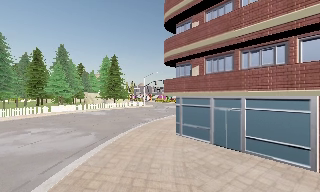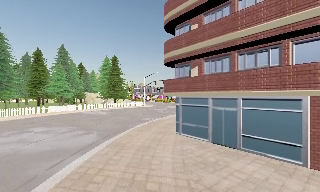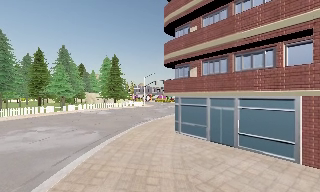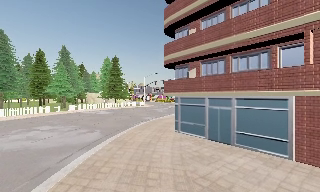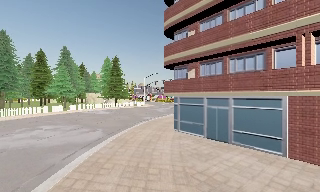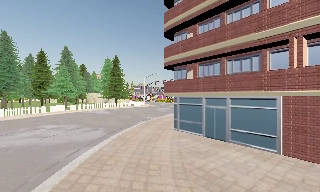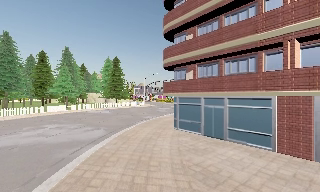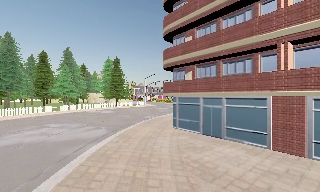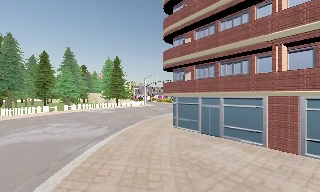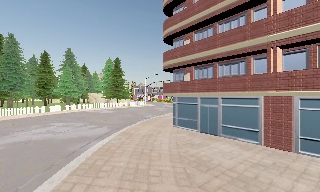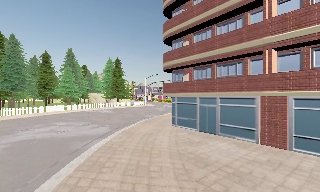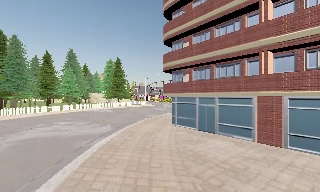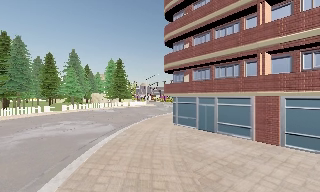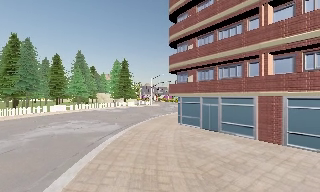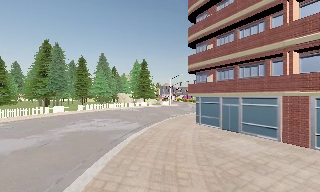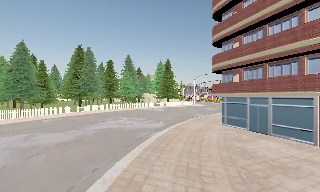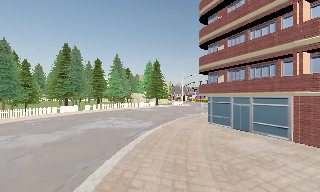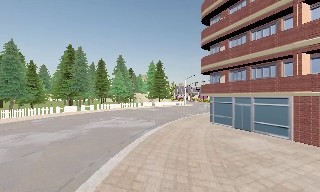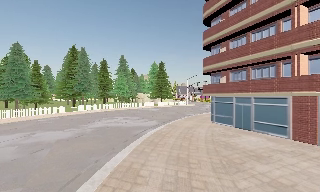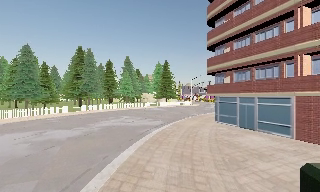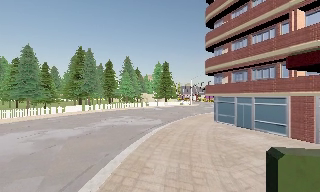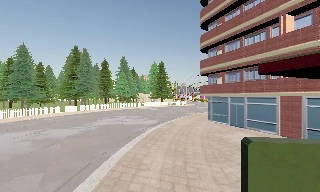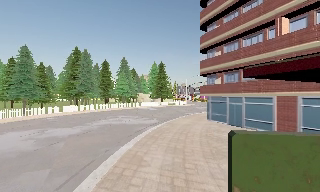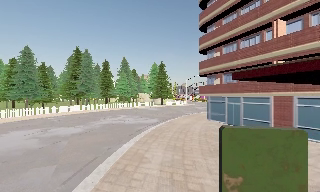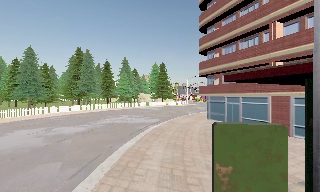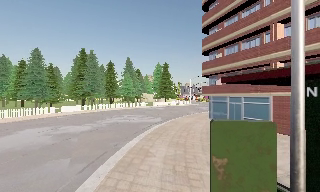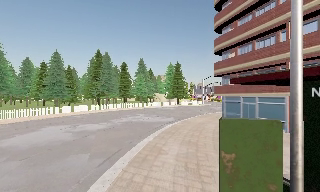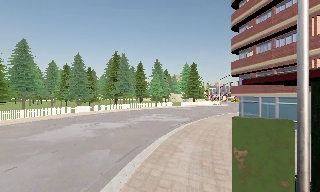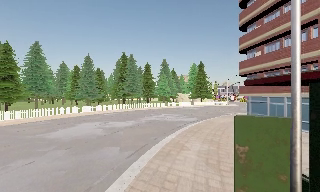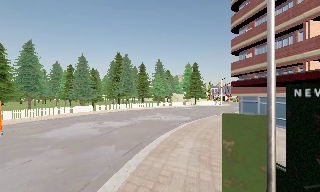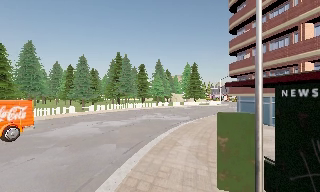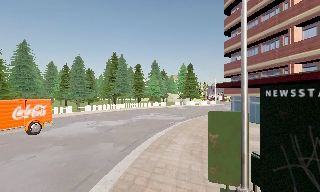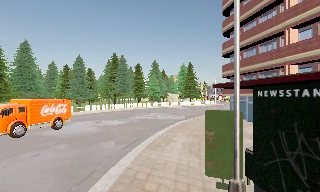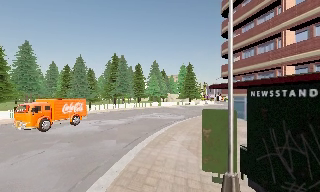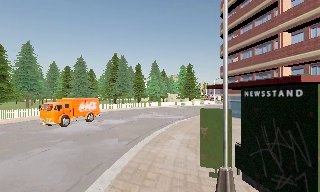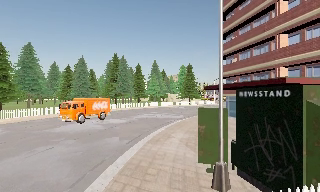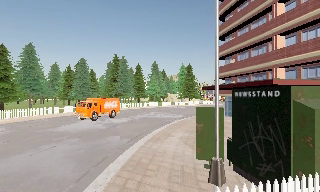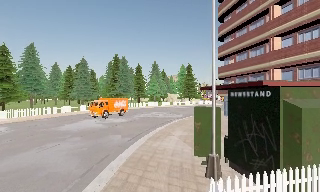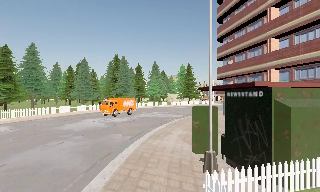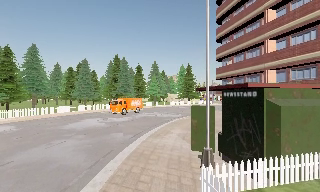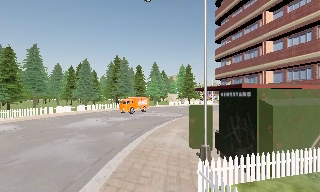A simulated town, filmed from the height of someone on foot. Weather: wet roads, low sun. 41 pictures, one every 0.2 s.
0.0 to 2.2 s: The camera travels backward, about 3.5 m, so what stands in front gets smaller.
2.2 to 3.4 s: The camera pans to its left, which is counterclockwise from overhead, by about 15 degrees. It travels backward, about 2 m, so what stands in front gets smaller.
3.4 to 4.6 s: The camera travels backward, about 2 m, so what stands in front gets smaller.
4.6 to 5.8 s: The camera pans to its left, which is counterclockwise from overhead, by about 10 degrees. It travels backward, about 2 m, so what stands in front gets smaller.
5.8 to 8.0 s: The camera travels backward, about 3.5 m, so what stands in front gets smaller.
The film runs backward here.
